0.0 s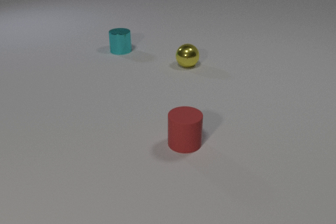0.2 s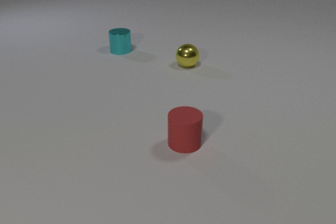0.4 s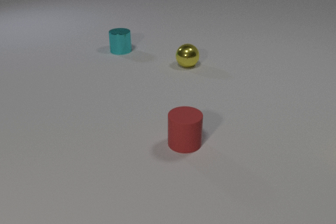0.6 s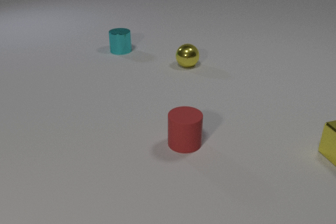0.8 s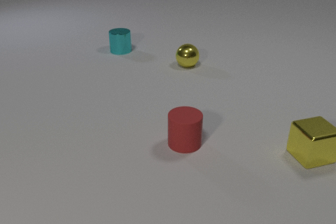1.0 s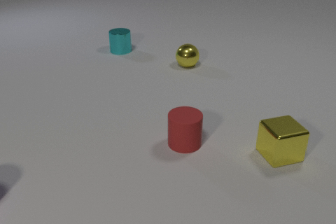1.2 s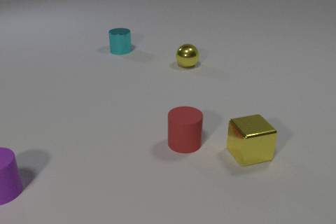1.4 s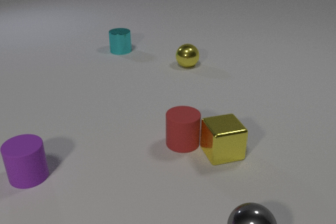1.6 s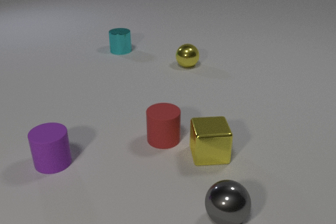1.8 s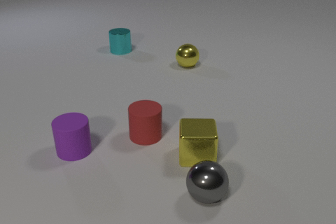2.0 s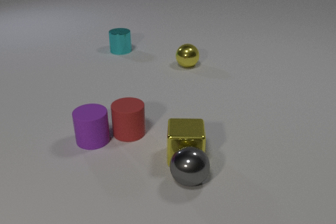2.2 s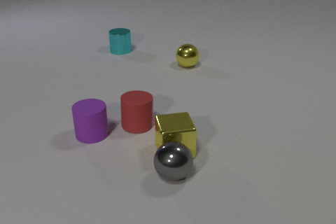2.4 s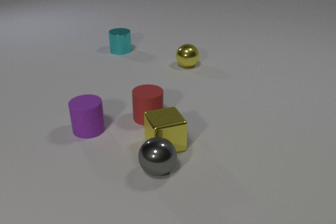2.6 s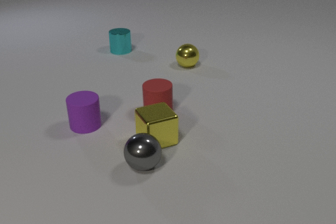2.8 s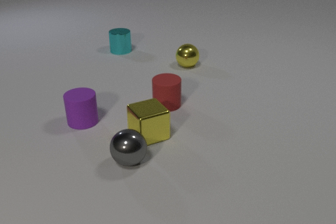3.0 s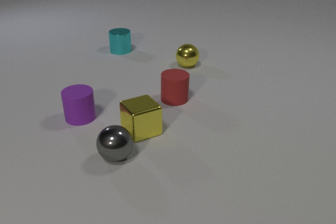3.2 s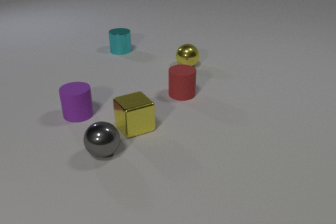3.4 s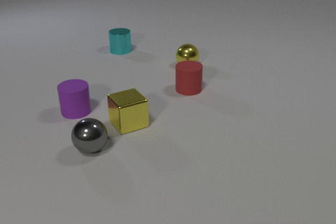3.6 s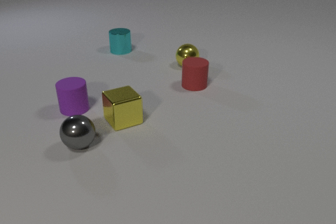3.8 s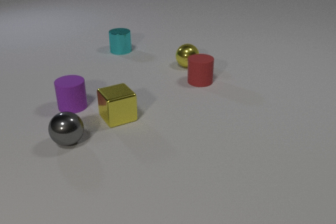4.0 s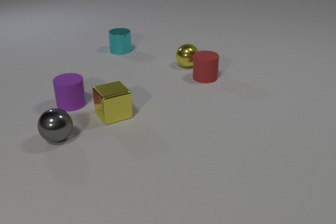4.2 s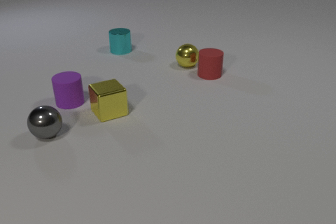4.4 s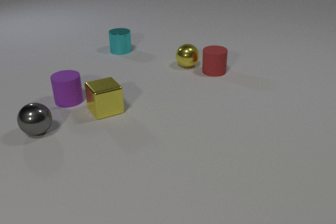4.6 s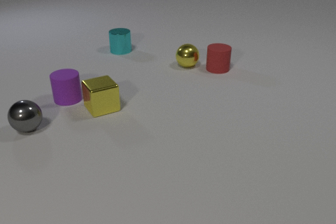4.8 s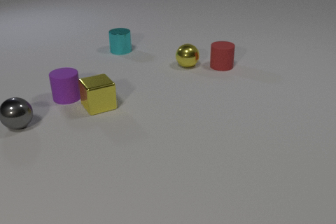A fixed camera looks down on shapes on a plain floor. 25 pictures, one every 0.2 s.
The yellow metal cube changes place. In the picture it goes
to the left.
The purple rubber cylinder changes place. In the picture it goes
away from the camera.
0.0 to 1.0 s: The yellow metal cube comes in at the right edge, slides to the left.
1.0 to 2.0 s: The yellow metal cube slides to the left, spins clockwise seen from above by about 15 degrees, its near face sliding to the left. The red rubber cylinder slides to the left. The gray metal sphere comes in at the bottom edge, rolls away from the camera and to the left. The purple rubber cylinder comes in at the left edge, slides to the right and away from the camera. The yellow metal cube and the red rubber cylinder collide. The yellow metal cube and the gray metal sphere collide.
2.0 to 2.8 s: The yellow metal cube slides to the left and away from the camera, spins counterclockwise seen from above by about 30 degrees, its near face sliding to the right. The red rubber cylinder slides away from the camera and to the right. The gray metal sphere rolls to the left and away from the camera. The purple rubber cylinder slides away from the camera. The red rubber cylinder and the purple rubber cylinder collide.
2.8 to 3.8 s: The yellow metal cube slides away from the camera and to the left. The red rubber cylinder slides away from the camera and to the right. The gray metal sphere rolls to the left and away from the camera. The purple rubber cylinder slides away from the camera.
3.8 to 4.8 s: The yellow metal cube slides away from the camera and to the left. The red rubber cylinder slides away from the camera and to the right. The gray metal sphere rolls to the left and away from the camera. The purple rubber cylinder slides away from the camera.
How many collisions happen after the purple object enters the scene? 3.
Are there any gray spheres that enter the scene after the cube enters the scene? yes.
What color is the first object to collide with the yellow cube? red.
